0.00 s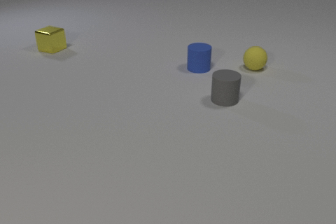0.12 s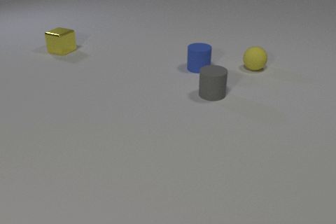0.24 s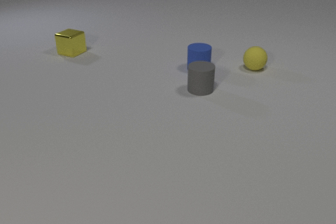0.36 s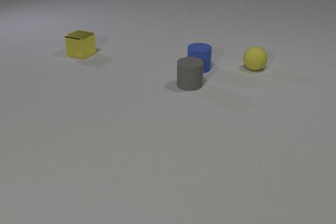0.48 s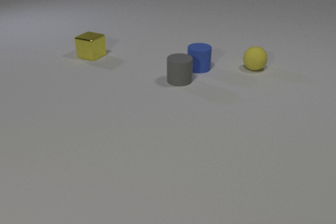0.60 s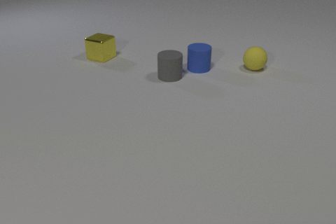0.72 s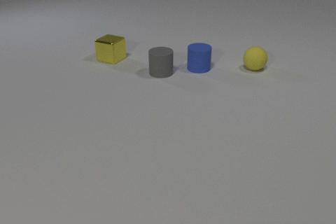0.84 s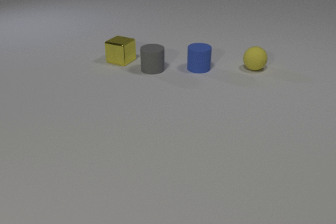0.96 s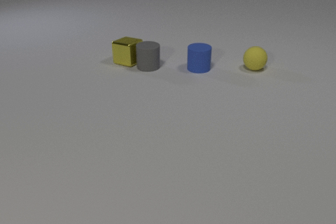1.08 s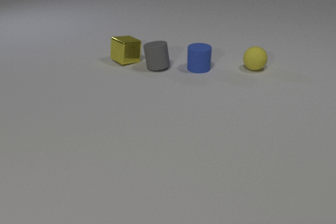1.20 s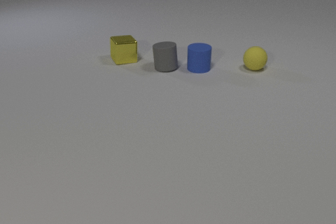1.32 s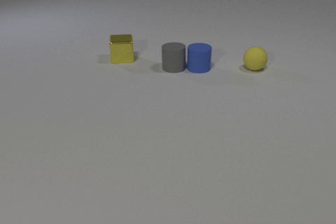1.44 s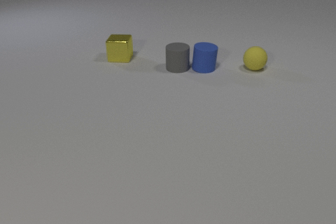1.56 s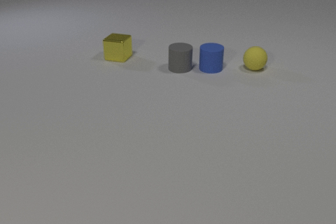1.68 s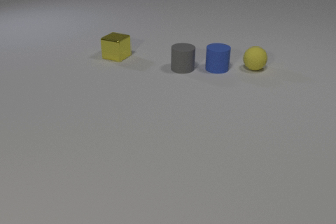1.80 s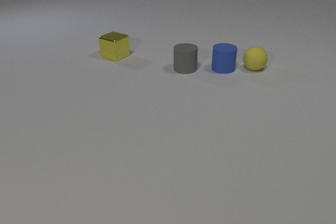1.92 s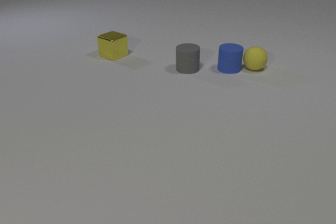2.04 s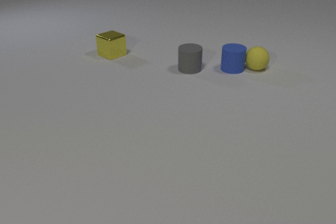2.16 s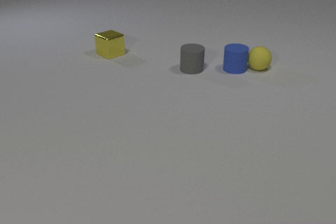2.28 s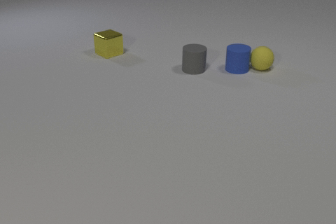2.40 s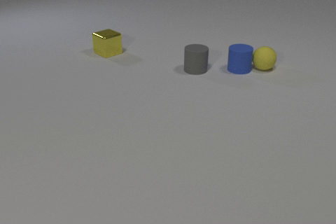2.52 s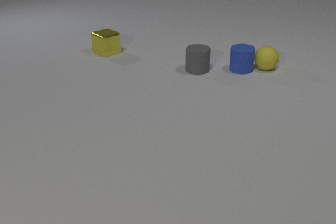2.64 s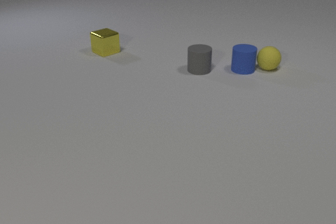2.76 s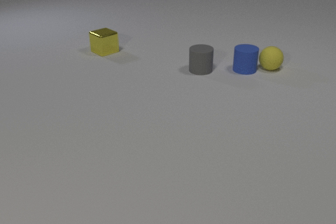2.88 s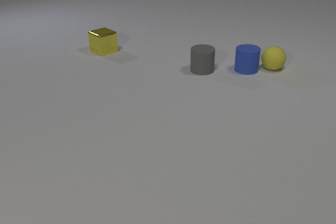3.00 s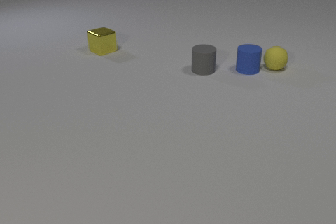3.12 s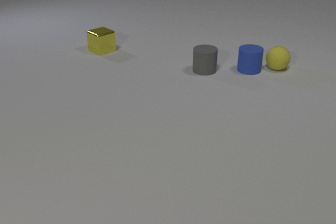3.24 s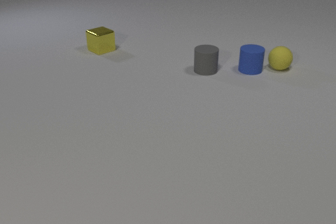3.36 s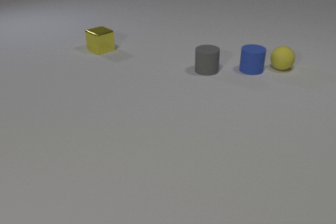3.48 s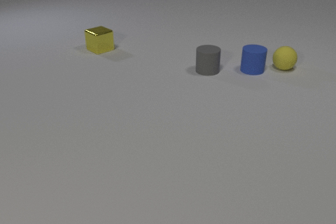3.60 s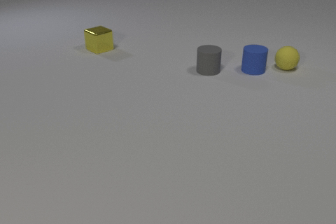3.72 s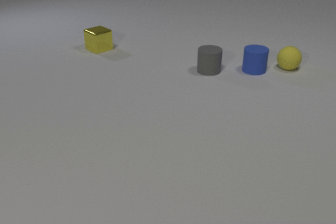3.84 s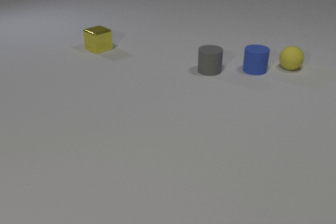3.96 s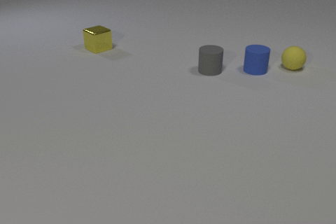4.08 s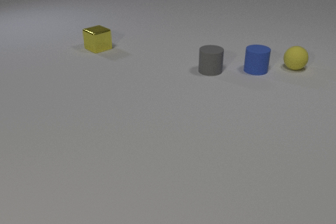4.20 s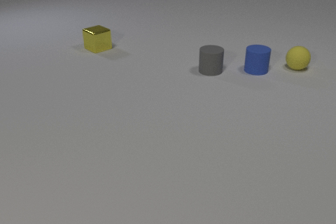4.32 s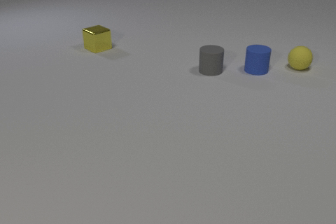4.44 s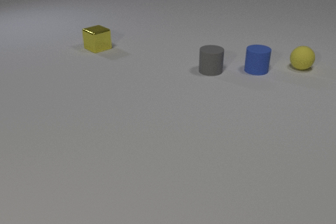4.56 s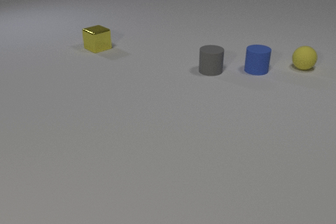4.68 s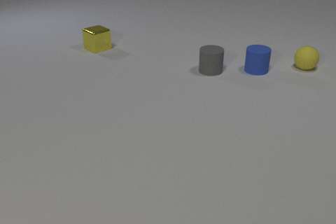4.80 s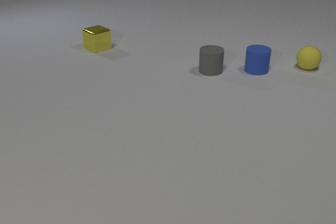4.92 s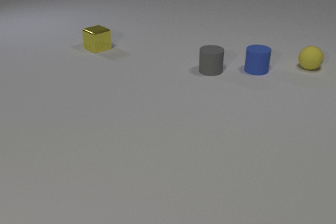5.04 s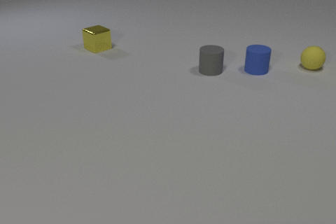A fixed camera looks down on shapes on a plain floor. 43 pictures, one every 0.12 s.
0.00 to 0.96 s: The yellow metal cube slides to the right and toward the camera. The gray rubber cylinder slides to the left and away from the camera. The yellow metal cube and the gray rubber cylinder collide.
0.96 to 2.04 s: The yellow metal cube slides away from the camera and to the left, spins so that its near face slides to the left, clockwise seen from above. The gray rubber cylinder slides to the right. The blue rubber cylinder slides to the right. The gray rubber cylinder and the blue rubber cylinder collide. The blue rubber cylinder and the yellow rubber sphere collide.
2.04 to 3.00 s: The yellow metal cube slides away from the camera and to the left. The gray rubber cylinder slides to the right. The blue rubber cylinder slides to the right. The yellow rubber sphere rolls to the right.
3.00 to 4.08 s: The yellow metal cube slides away from the camera and to the left. The gray rubber cylinder slides to the right. The blue rubber cylinder slides to the right. The yellow rubber sphere rolls to the right.
4.08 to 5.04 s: The yellow rubber sphere rolls to the right.
What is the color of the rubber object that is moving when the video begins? gray.
How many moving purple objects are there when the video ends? 0.
Are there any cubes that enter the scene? no.
